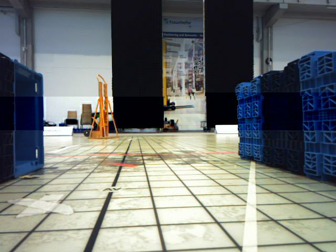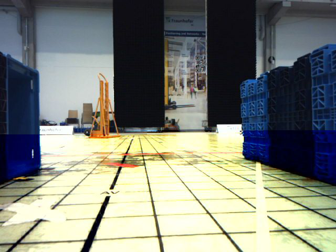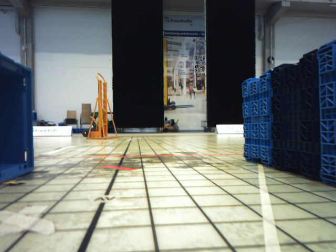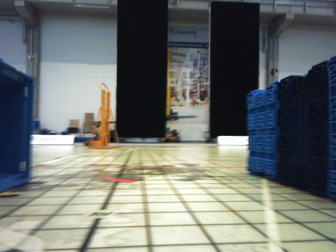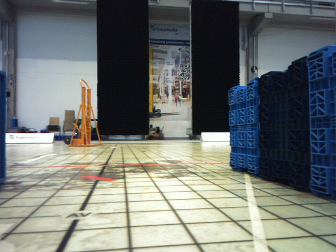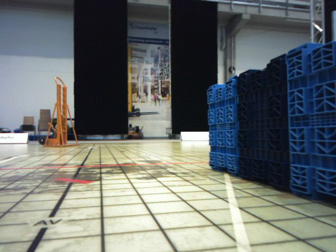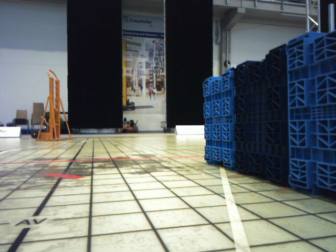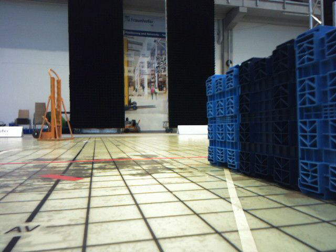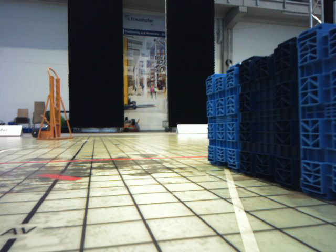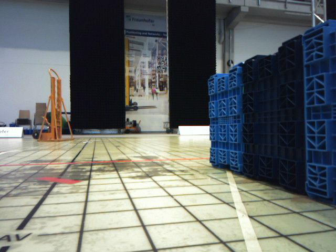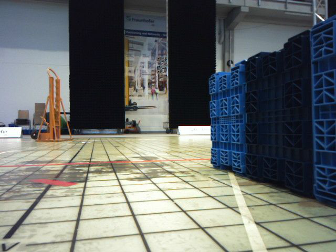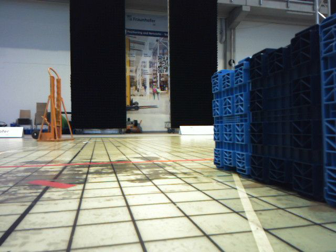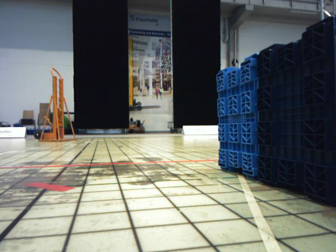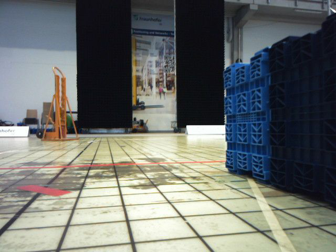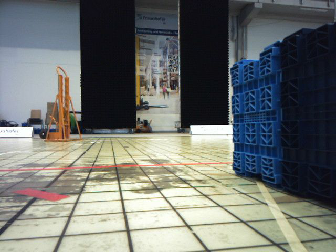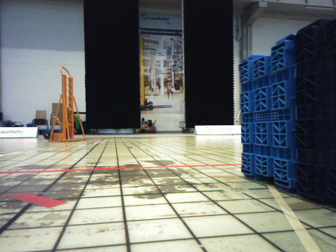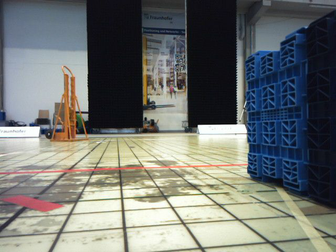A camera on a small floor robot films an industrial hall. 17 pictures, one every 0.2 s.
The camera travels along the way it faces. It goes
forward.
0.0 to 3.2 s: The camera travels forward, about 0.6 m, so what stands in front looms larger.
The film runs forward here.
